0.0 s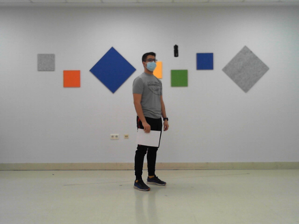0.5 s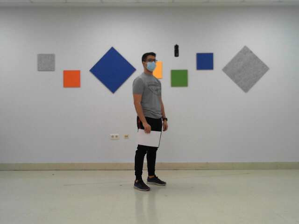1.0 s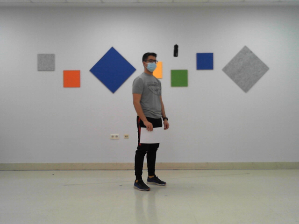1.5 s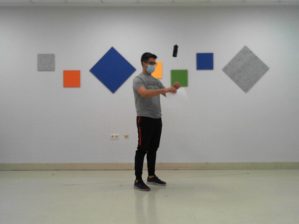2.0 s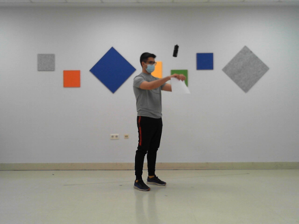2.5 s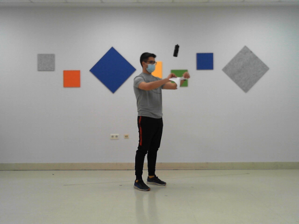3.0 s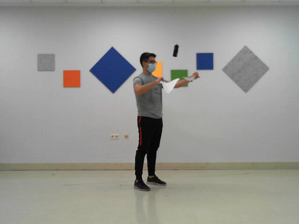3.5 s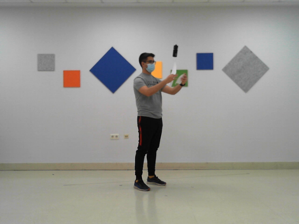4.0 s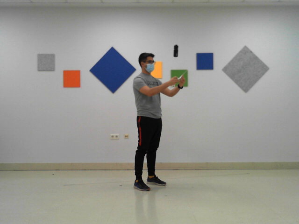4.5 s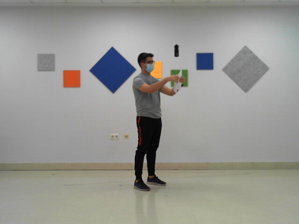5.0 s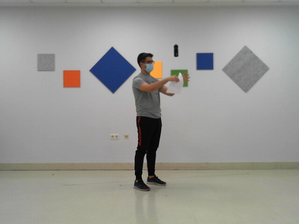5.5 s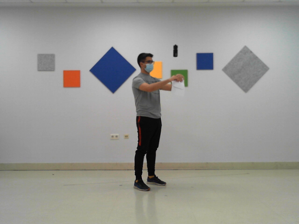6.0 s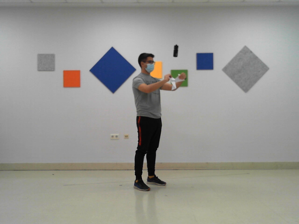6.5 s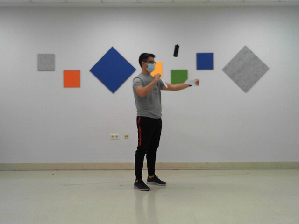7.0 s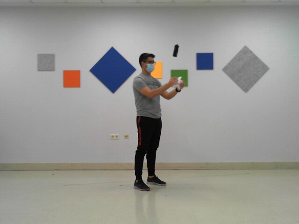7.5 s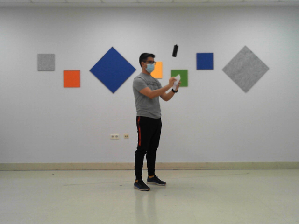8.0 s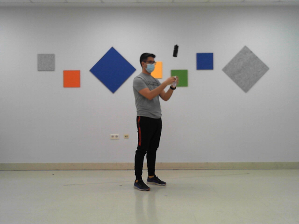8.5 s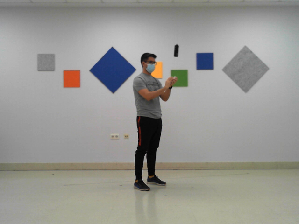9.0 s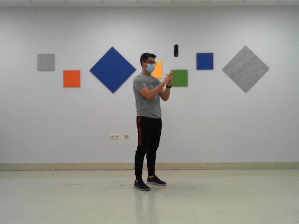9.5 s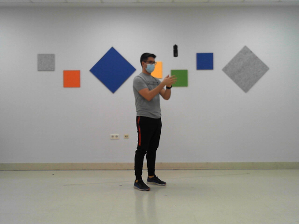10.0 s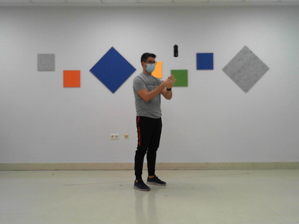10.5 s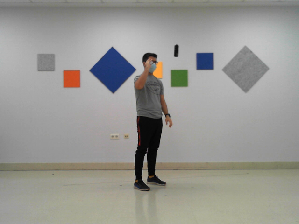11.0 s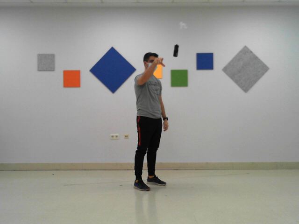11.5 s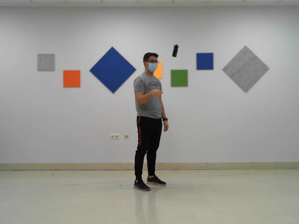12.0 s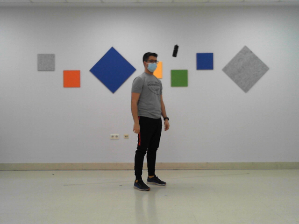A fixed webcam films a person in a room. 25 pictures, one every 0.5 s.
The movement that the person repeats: Tear a paper in 4 pieces, make a ball and throw it.
